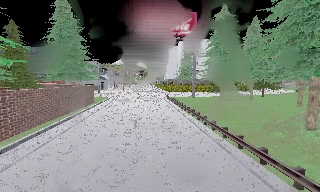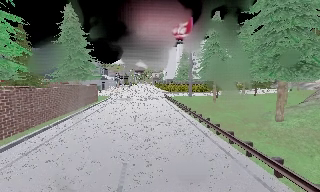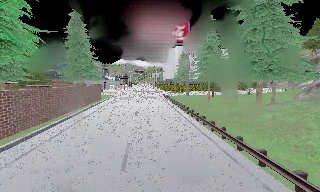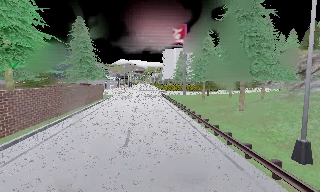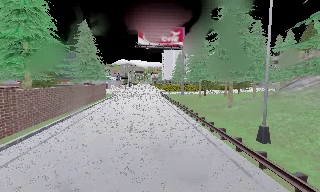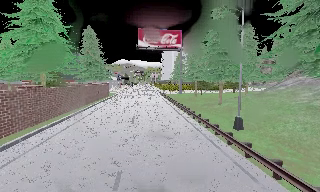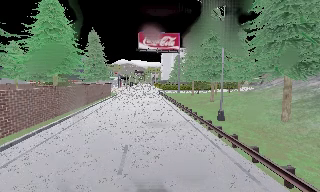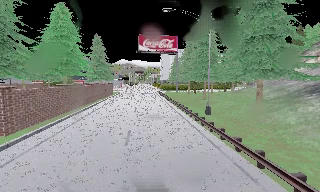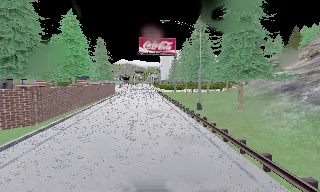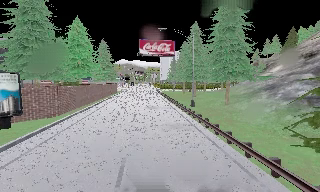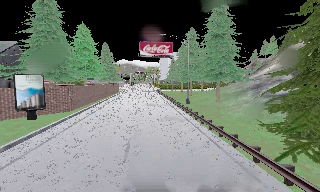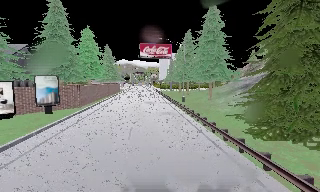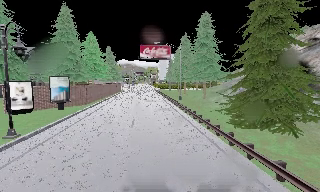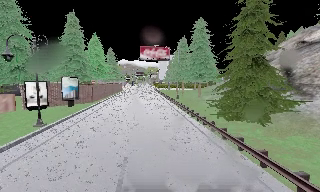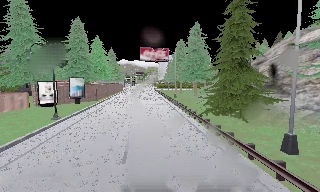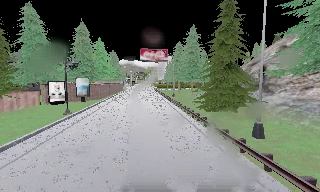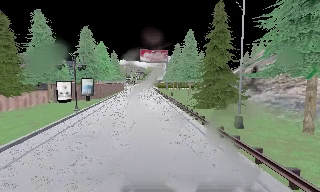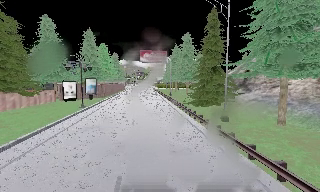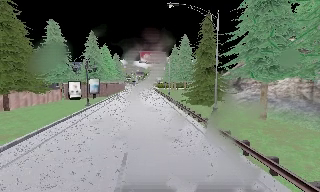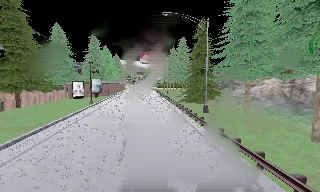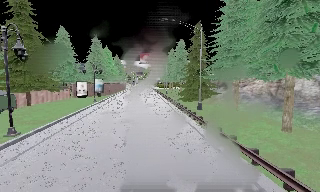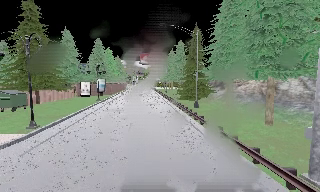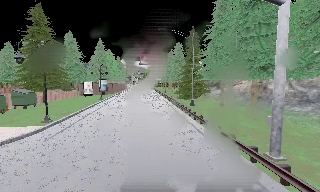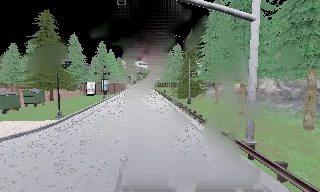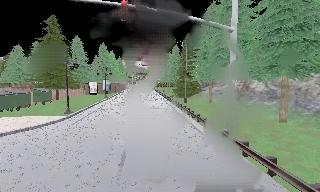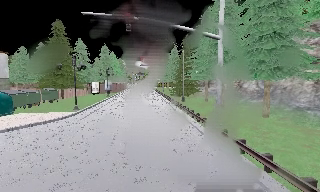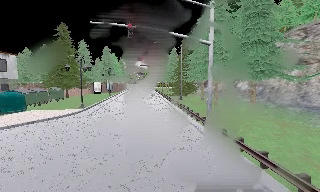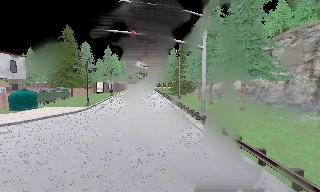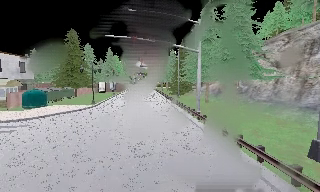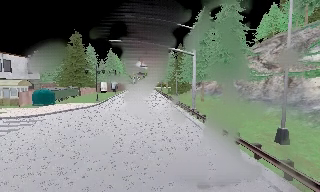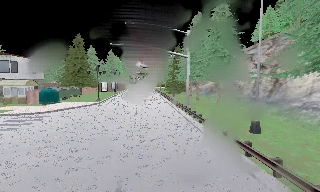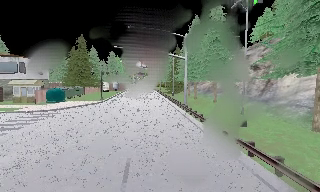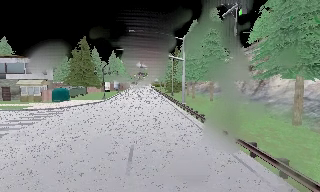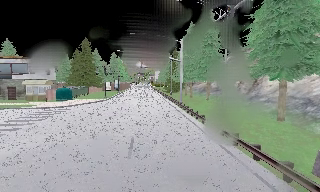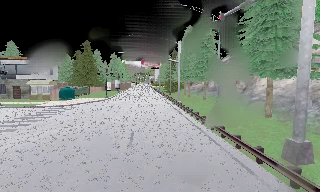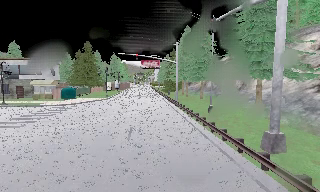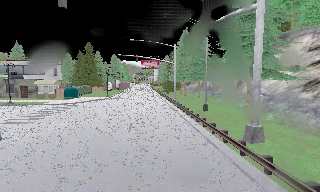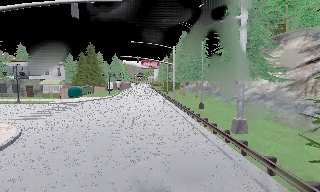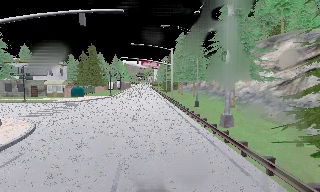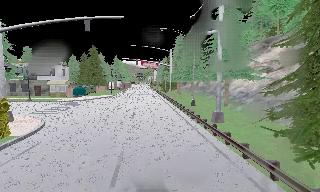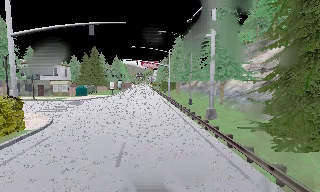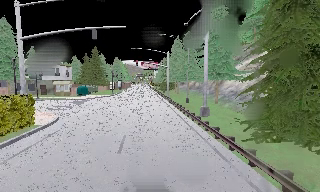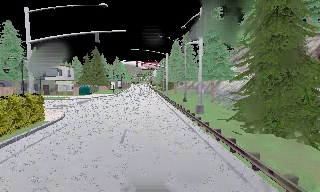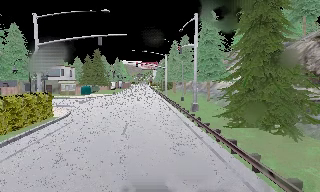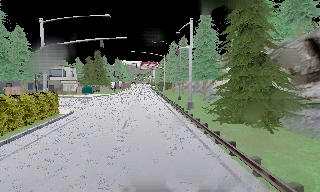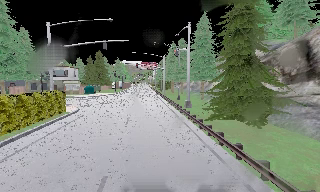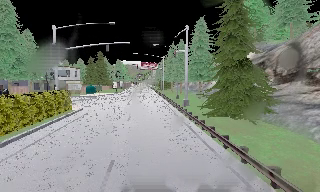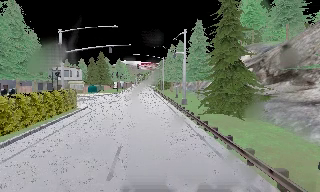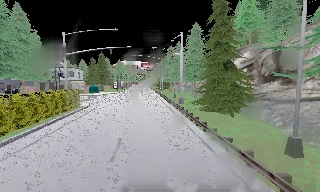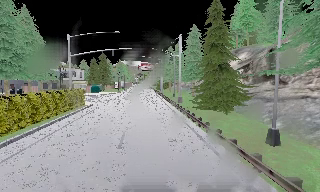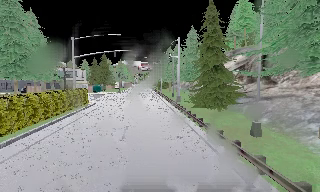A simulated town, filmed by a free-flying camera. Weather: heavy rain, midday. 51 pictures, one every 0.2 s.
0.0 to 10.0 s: The camera travels backward, about 65 m, so what stands in front gets smaller. It loses speed.
The film runs backward here.
